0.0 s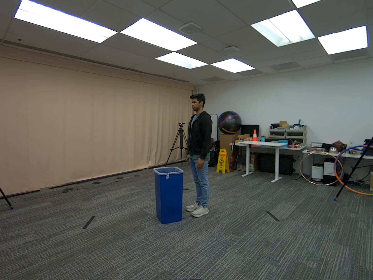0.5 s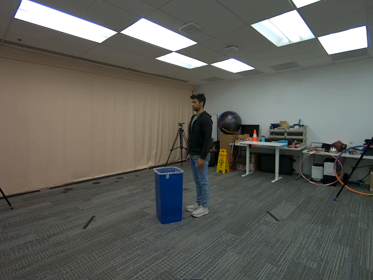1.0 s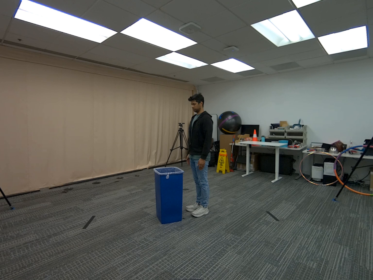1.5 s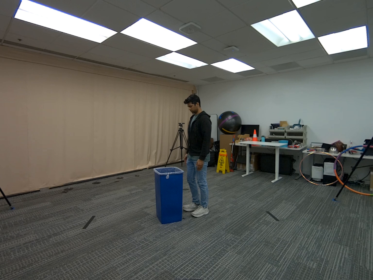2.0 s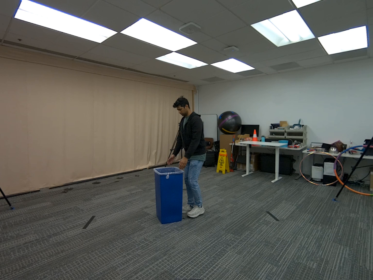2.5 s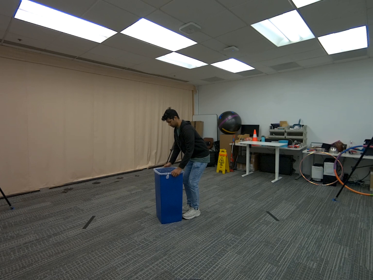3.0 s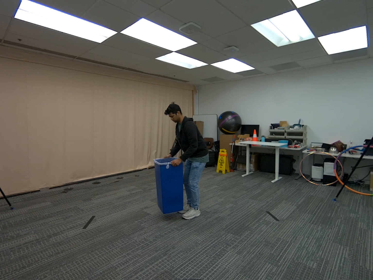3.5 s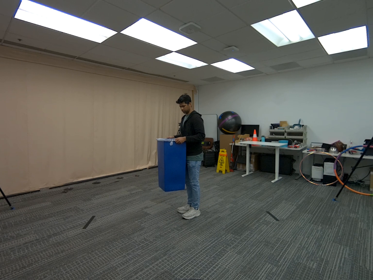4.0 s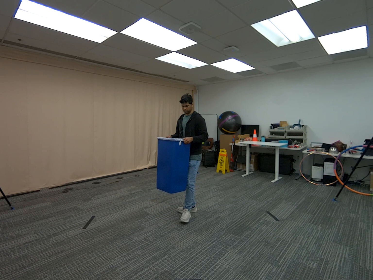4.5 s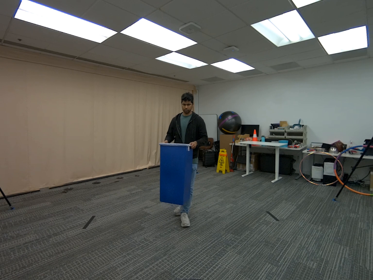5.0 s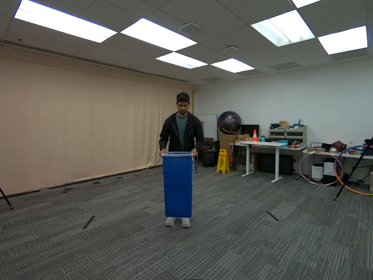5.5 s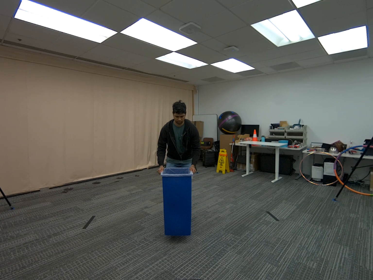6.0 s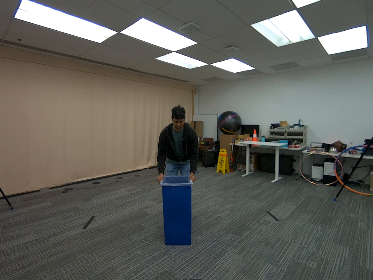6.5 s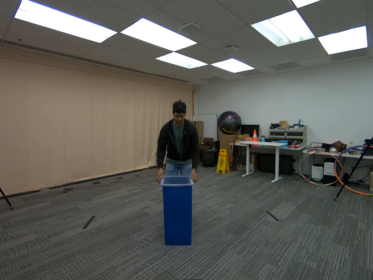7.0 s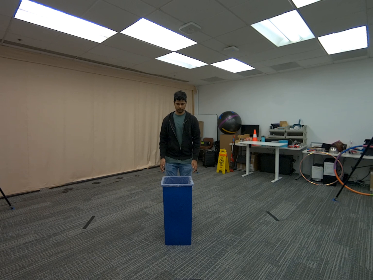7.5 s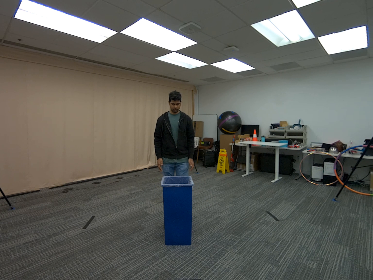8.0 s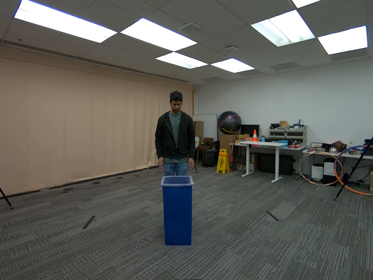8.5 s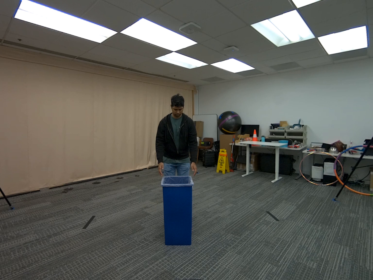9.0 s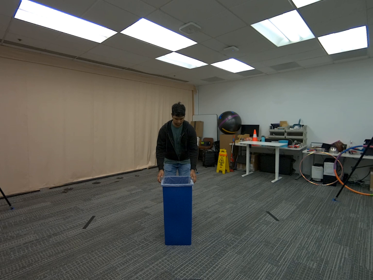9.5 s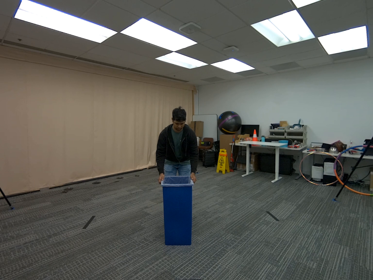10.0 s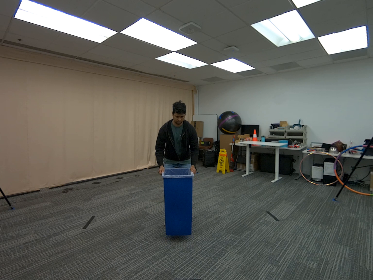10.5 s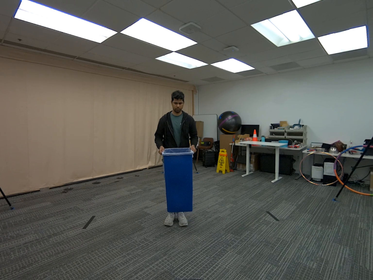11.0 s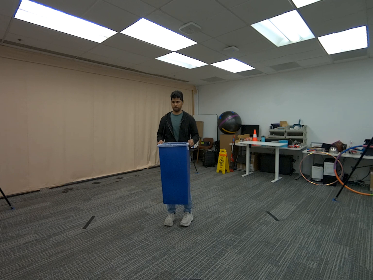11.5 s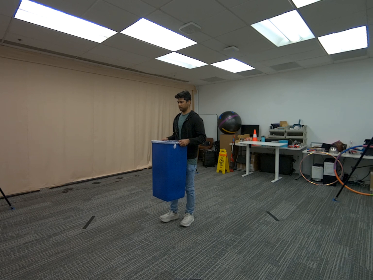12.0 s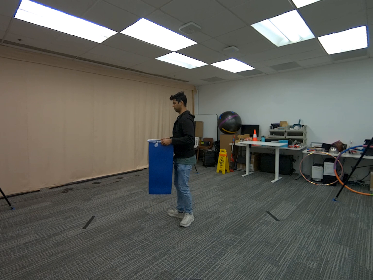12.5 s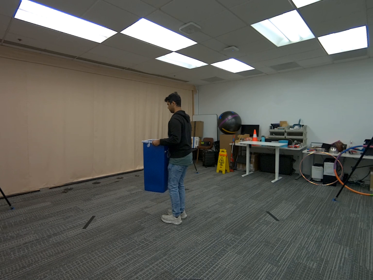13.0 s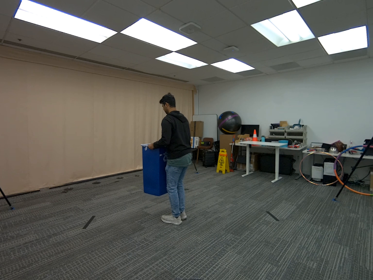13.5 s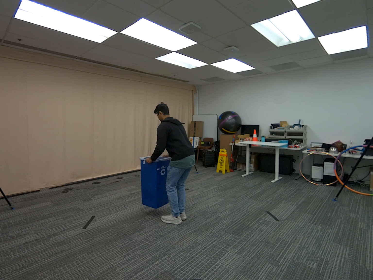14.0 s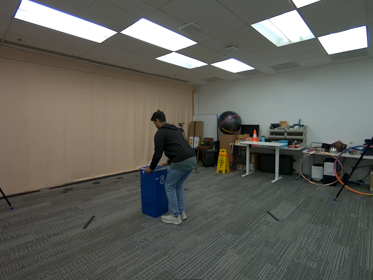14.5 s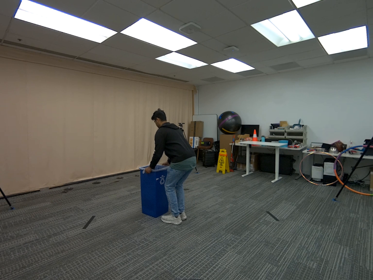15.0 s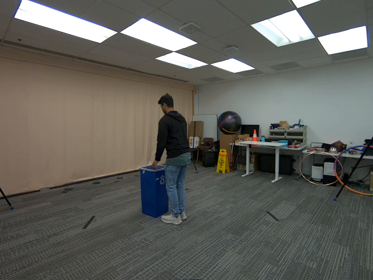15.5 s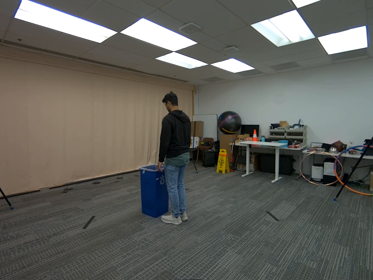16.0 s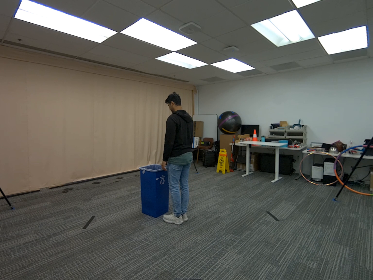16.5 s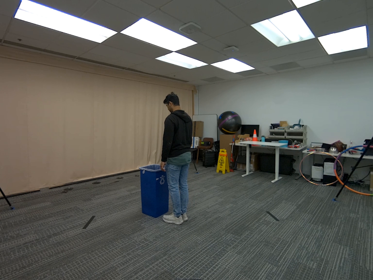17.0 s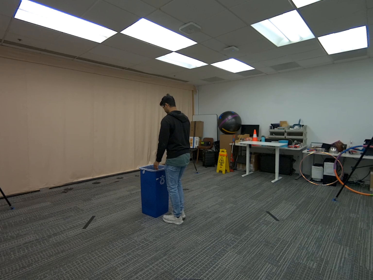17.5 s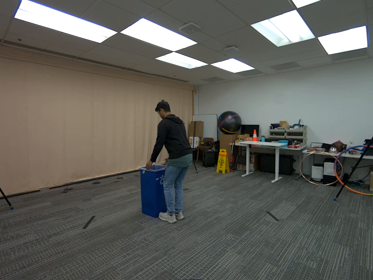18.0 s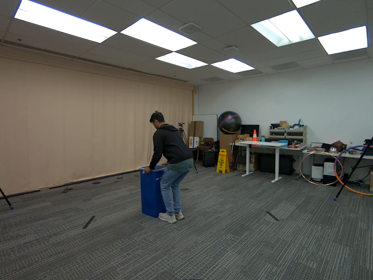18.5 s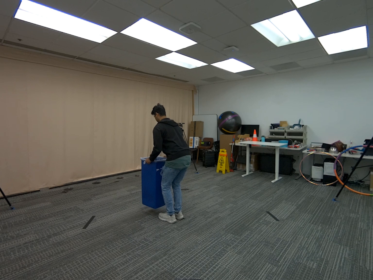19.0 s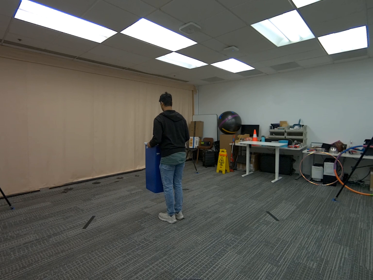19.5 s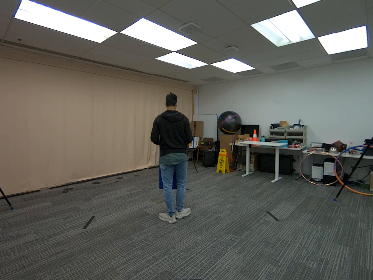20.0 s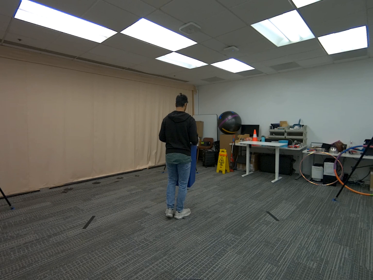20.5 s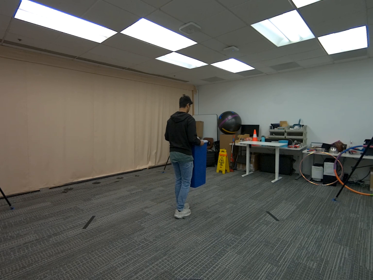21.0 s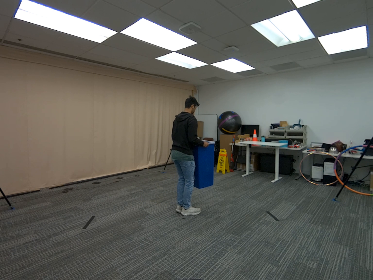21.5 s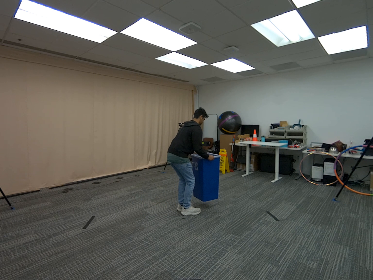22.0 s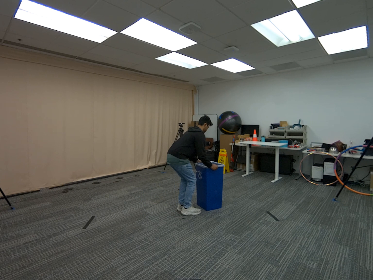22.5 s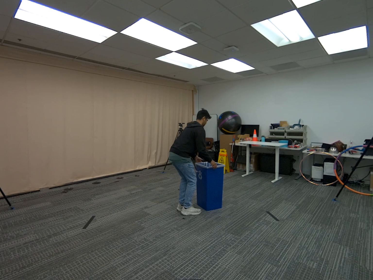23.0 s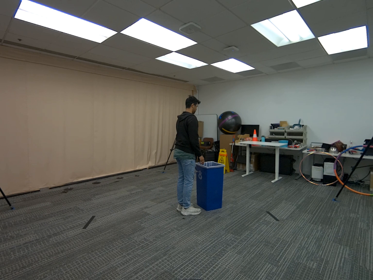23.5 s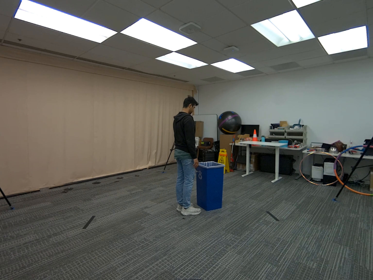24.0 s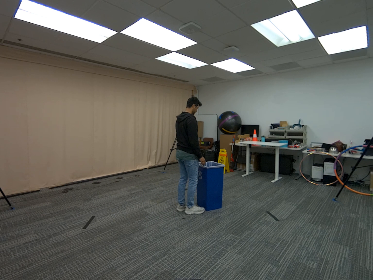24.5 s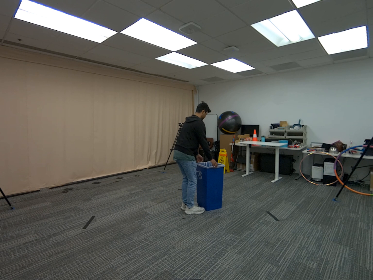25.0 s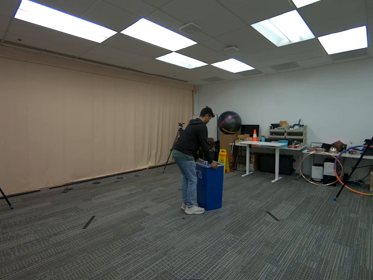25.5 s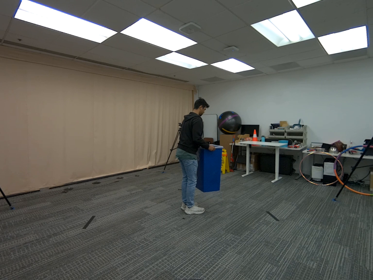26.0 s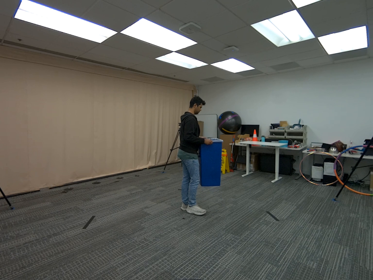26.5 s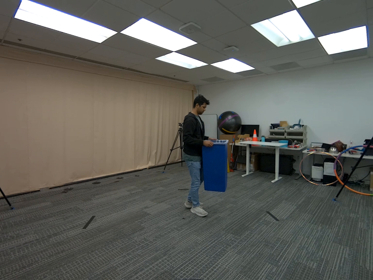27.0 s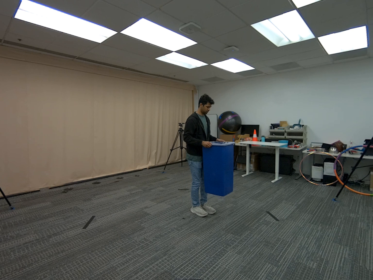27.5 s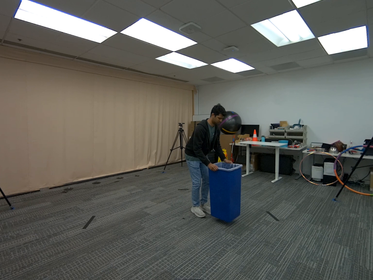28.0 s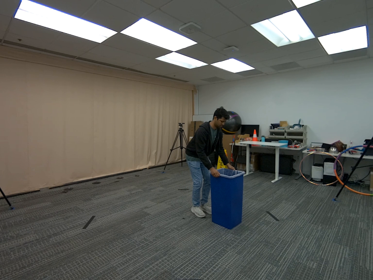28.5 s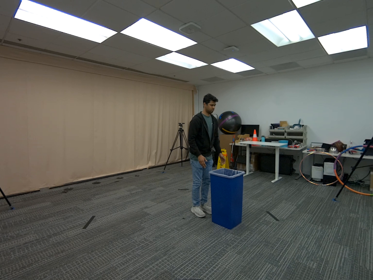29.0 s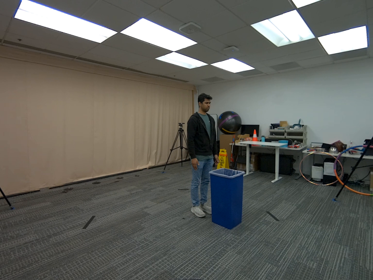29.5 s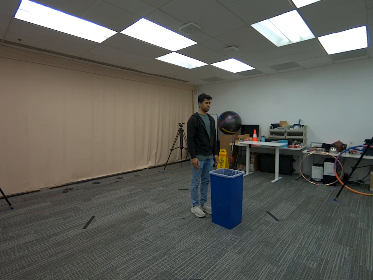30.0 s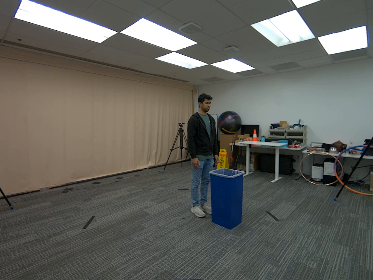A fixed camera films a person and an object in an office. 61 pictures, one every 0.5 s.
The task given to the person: Pick up blue trash can and place it back down on the floor. Repeat actions.
